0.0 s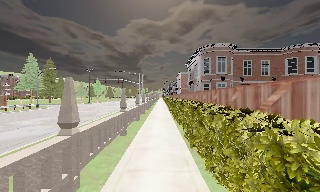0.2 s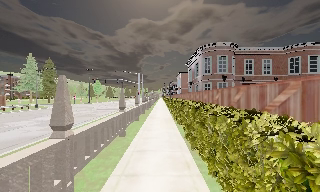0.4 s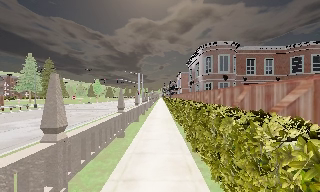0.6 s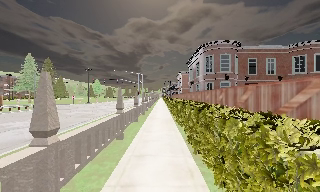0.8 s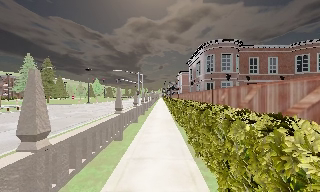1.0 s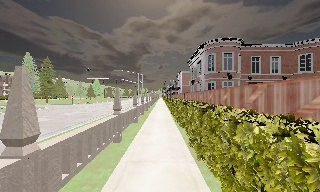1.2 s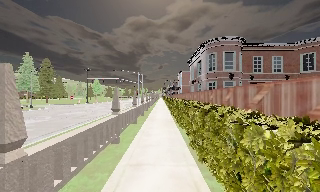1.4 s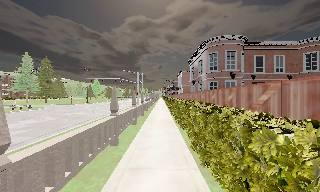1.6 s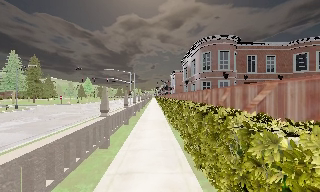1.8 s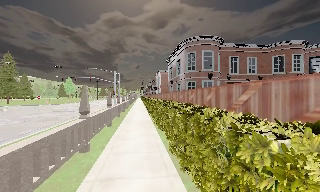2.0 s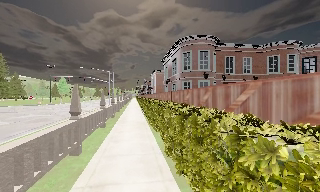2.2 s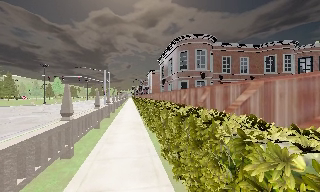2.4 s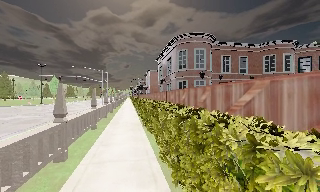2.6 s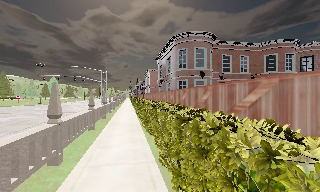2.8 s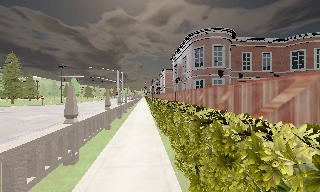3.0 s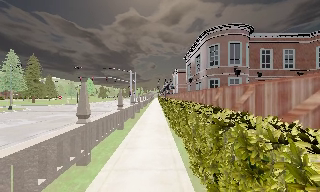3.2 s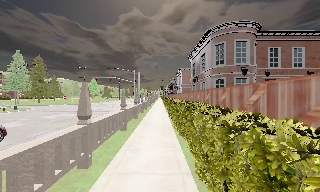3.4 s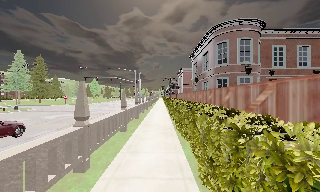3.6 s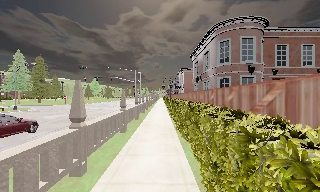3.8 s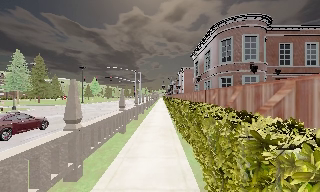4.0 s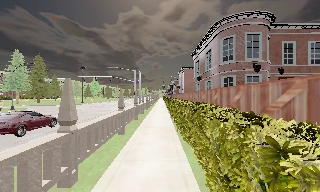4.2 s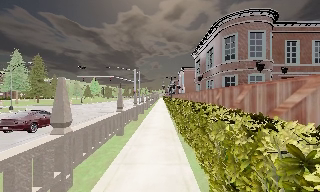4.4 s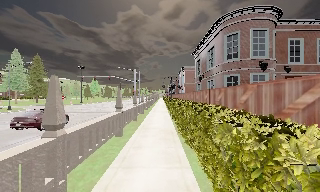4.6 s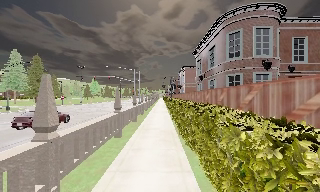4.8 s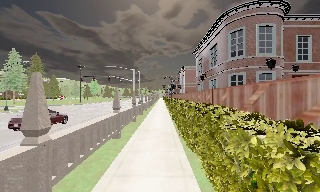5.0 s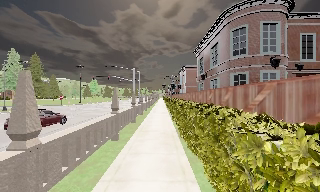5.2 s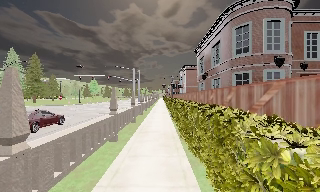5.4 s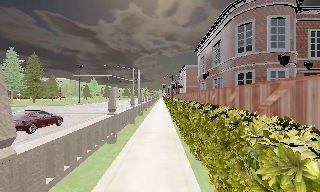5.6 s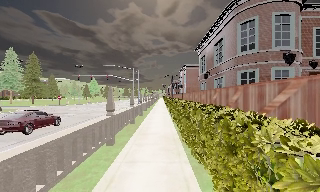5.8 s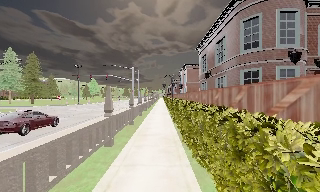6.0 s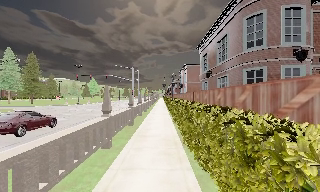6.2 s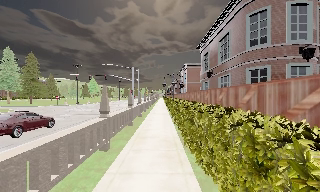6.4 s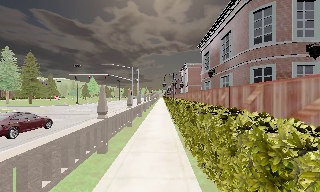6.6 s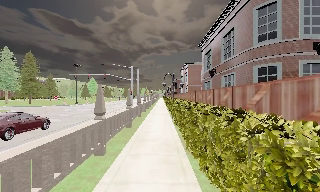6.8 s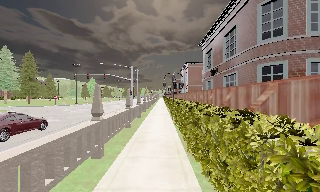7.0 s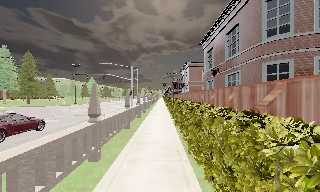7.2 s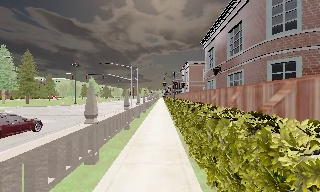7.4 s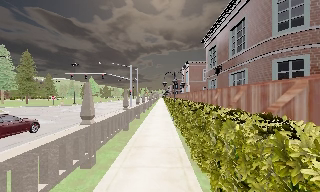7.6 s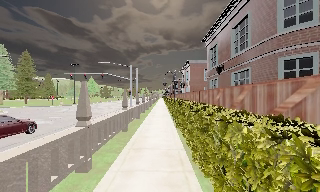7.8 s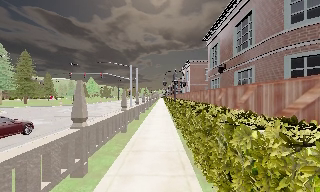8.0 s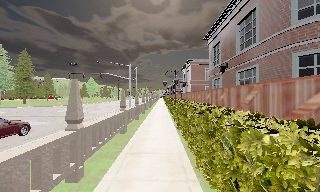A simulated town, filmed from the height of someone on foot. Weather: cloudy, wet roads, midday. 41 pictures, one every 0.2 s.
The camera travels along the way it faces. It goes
forward.
0.0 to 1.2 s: The camera travels forward, about 1.5 m, so what stands in front looms larger.
1.2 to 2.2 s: The scene slides to the left, as the camera pans about 10 degrees to its right. It travels forward, about 1.5 m, so what stands in front looms larger.
2.2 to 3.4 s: The camera swings to its left by about 10 degrees, and the scene slides to the right. It travels forward, about 1.5 m, so what stands in front looms larger.
3.4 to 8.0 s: The camera travels forward, about 6 m, so what stands in front looms larger.
The film runs forward here.
